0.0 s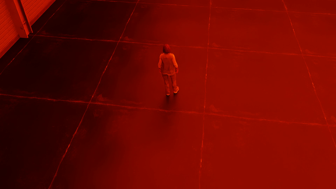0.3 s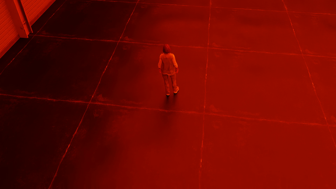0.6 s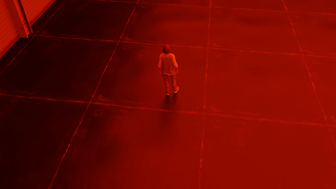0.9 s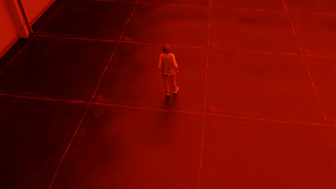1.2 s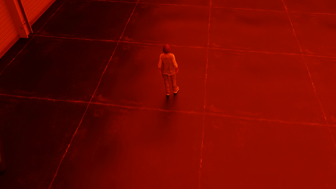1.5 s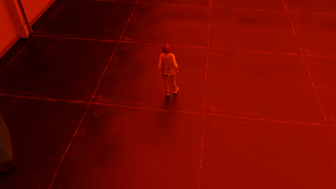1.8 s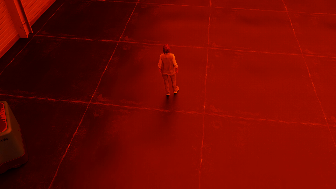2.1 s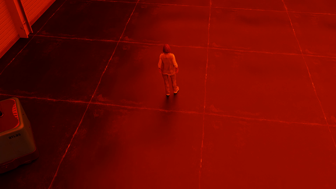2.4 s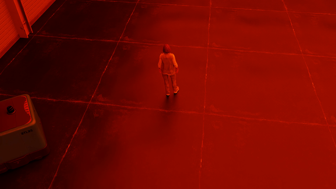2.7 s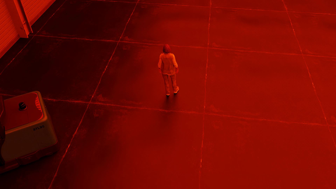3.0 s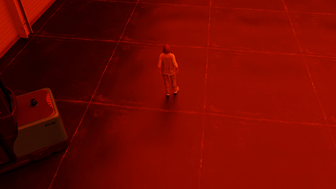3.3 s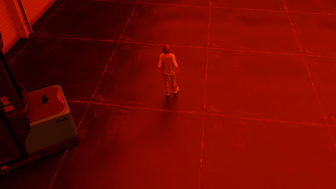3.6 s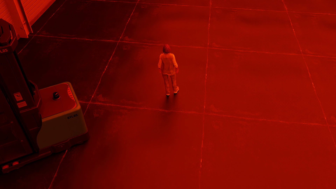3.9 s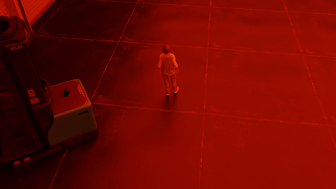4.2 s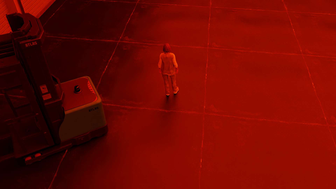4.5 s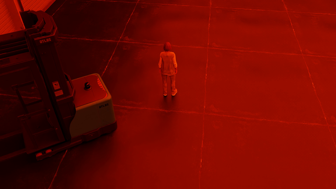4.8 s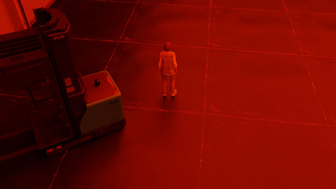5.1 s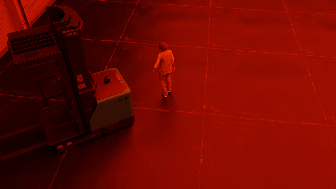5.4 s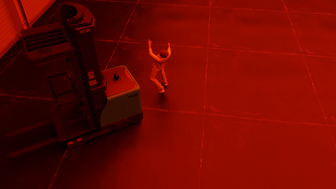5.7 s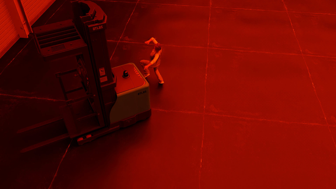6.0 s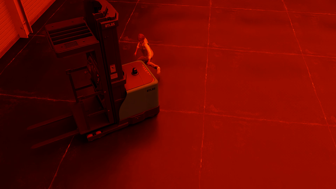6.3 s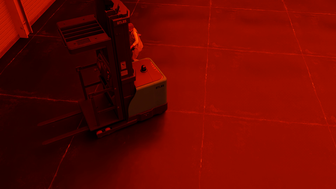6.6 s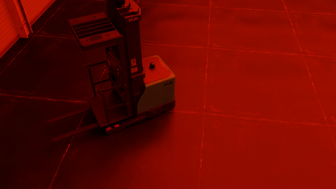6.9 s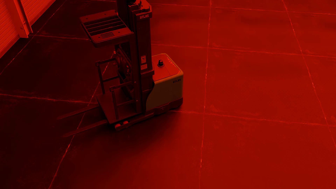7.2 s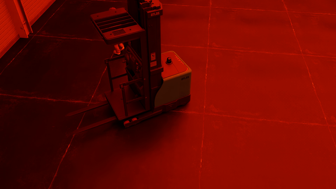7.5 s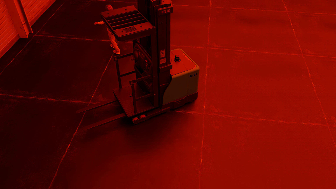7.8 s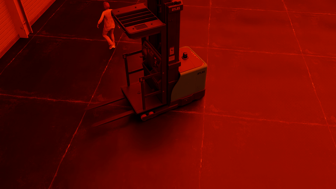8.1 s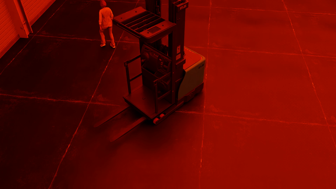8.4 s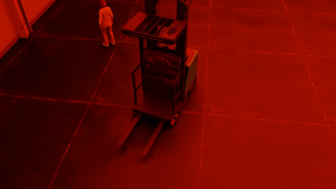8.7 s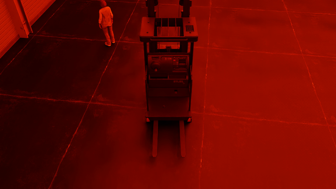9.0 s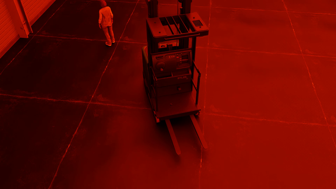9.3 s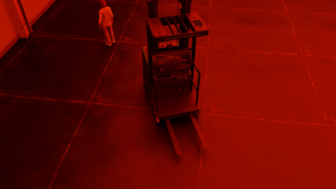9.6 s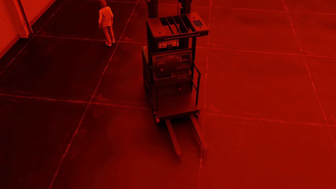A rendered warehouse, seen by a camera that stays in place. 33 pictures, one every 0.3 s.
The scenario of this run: Near miss between a forklift and a person.
